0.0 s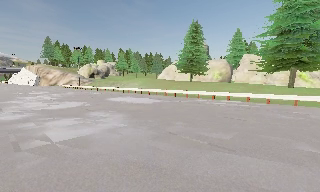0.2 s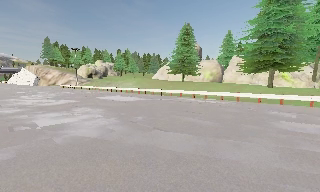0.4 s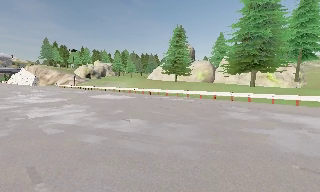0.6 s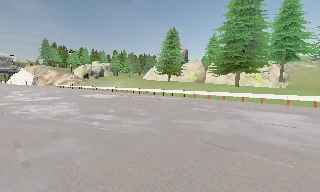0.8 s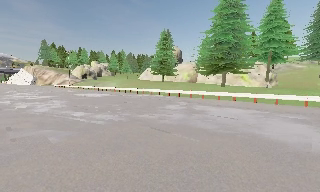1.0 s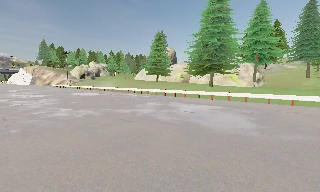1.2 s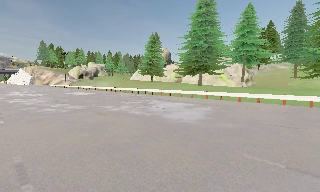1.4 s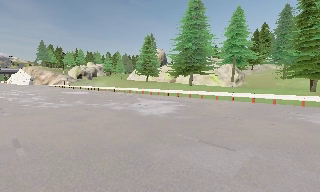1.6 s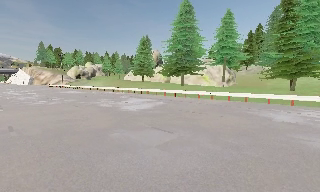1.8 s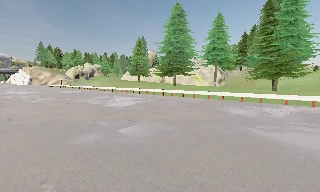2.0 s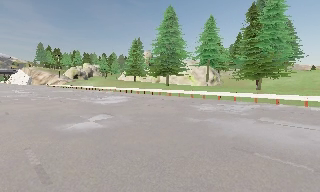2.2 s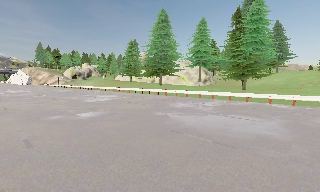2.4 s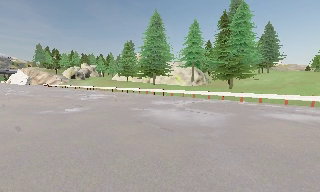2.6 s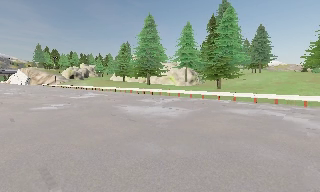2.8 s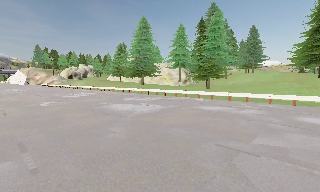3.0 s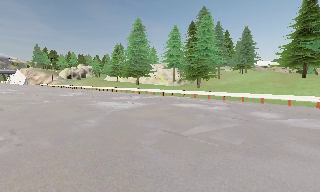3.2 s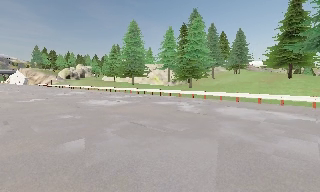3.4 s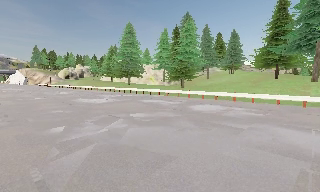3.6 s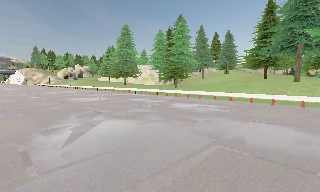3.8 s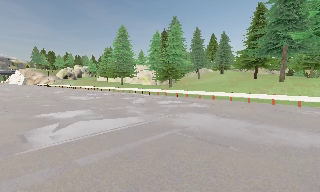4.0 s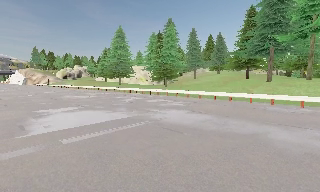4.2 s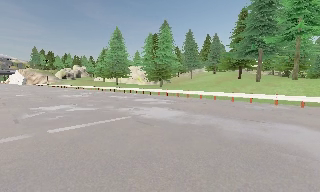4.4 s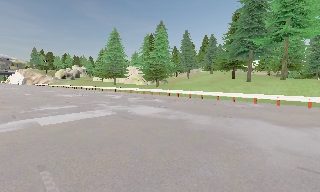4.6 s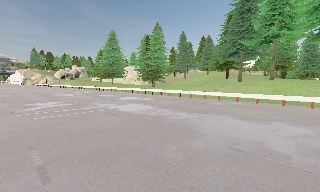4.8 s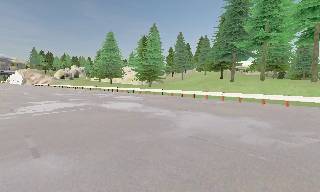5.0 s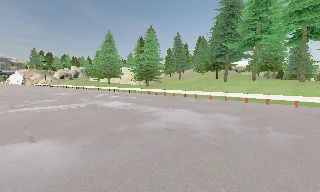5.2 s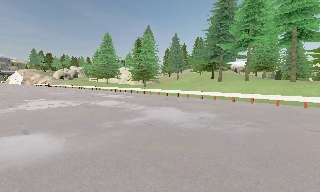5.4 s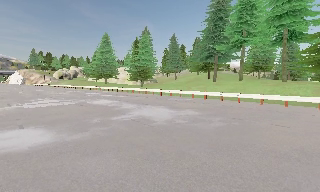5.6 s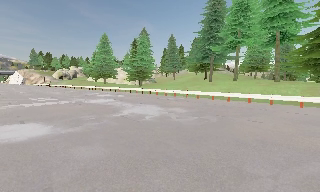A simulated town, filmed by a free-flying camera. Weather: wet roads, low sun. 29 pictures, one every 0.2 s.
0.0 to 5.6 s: The camera travels to its right and backward, about 45 m, so close, fixed things drift to the left. It loses speed.
The film runs backward here.
